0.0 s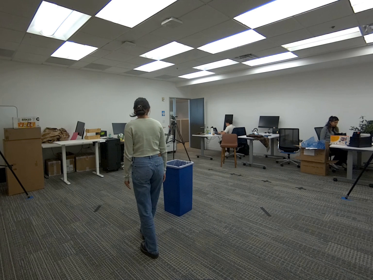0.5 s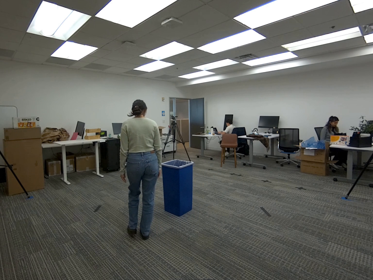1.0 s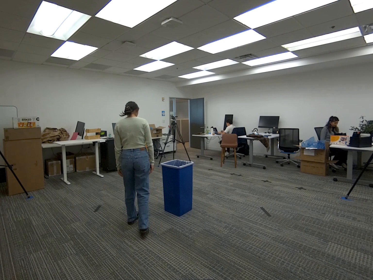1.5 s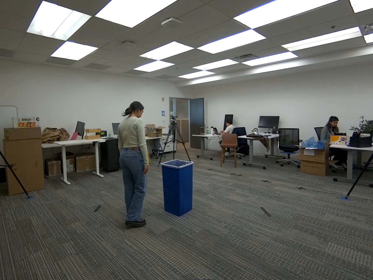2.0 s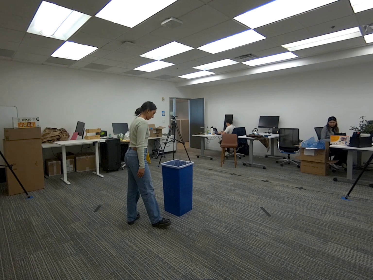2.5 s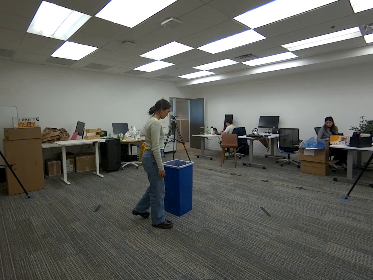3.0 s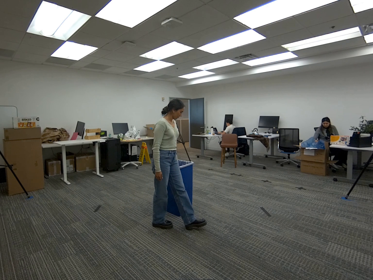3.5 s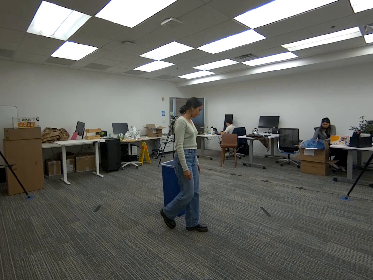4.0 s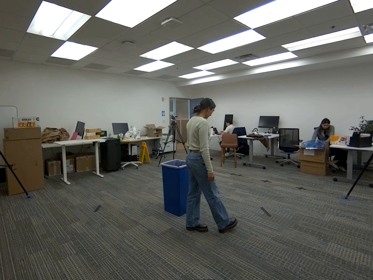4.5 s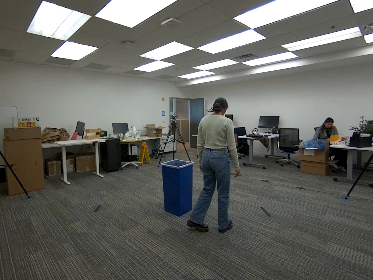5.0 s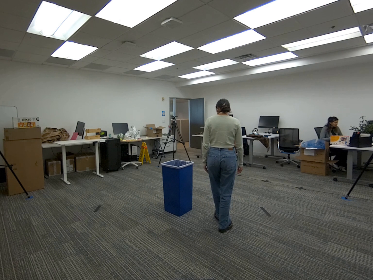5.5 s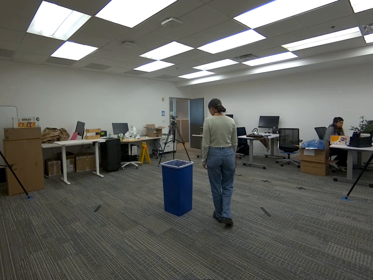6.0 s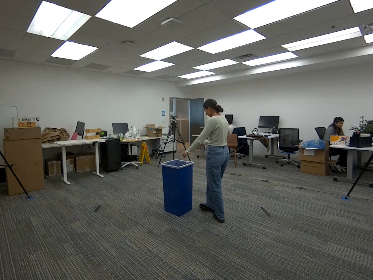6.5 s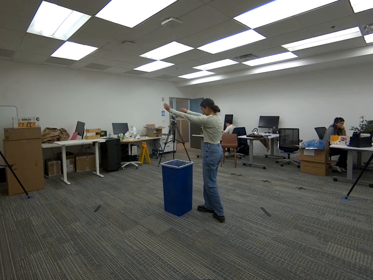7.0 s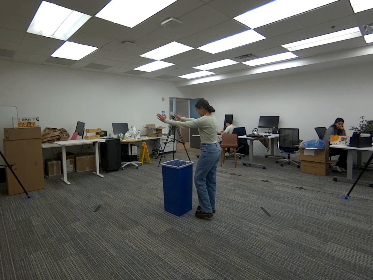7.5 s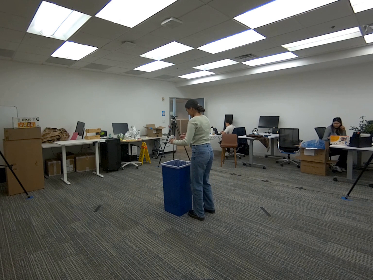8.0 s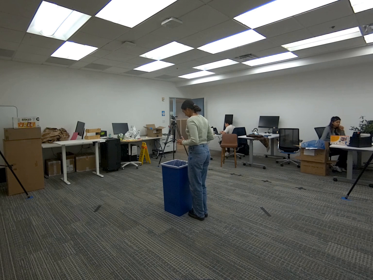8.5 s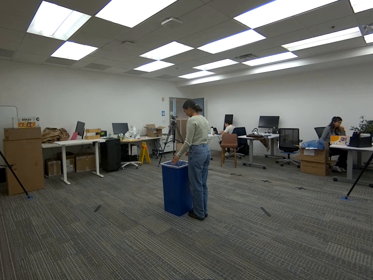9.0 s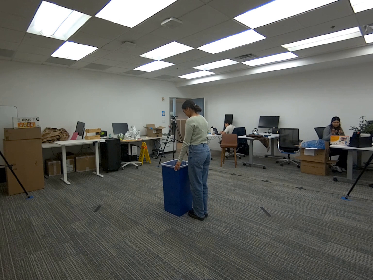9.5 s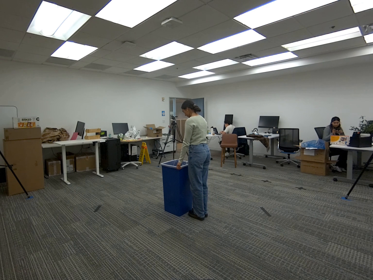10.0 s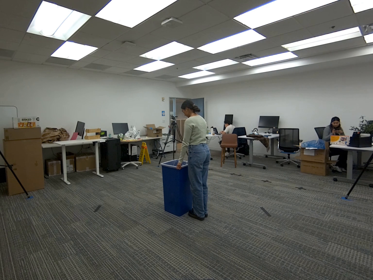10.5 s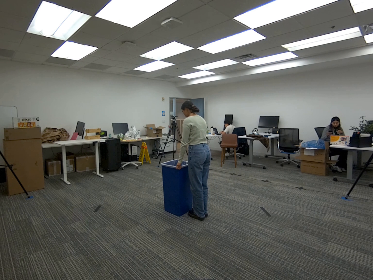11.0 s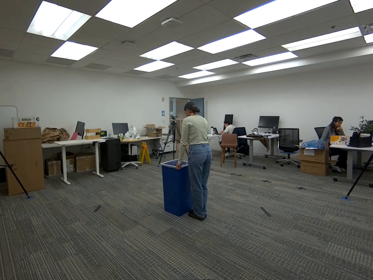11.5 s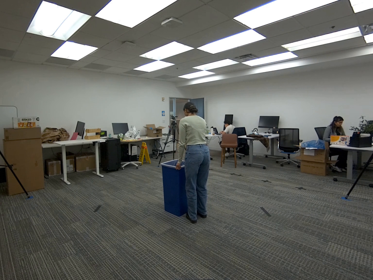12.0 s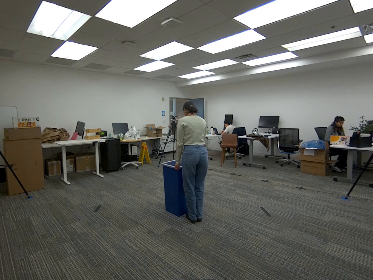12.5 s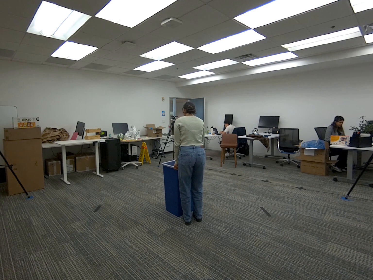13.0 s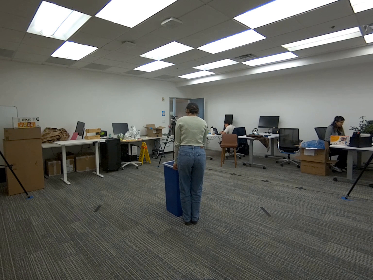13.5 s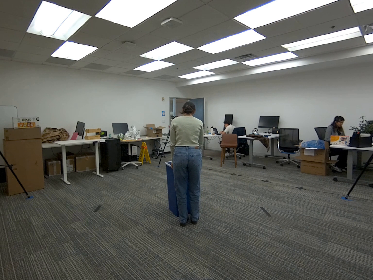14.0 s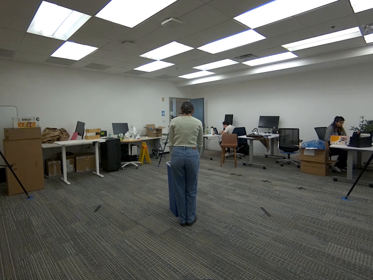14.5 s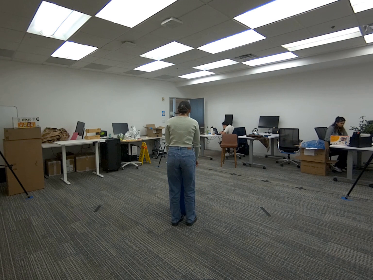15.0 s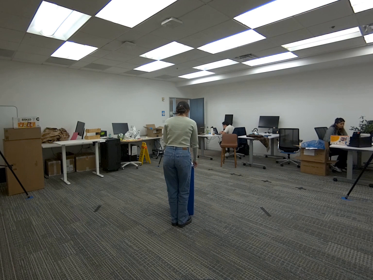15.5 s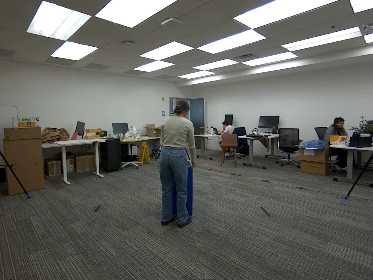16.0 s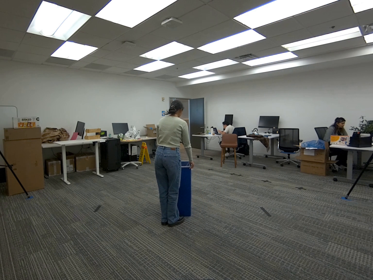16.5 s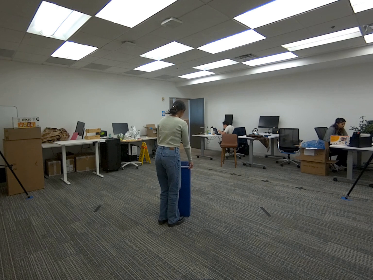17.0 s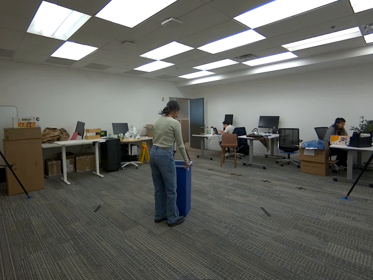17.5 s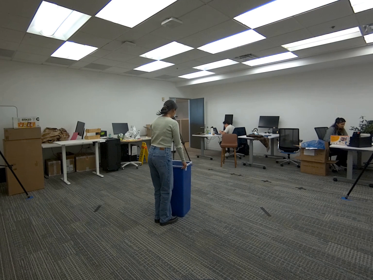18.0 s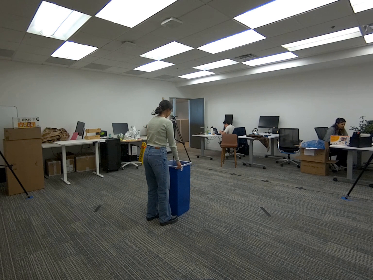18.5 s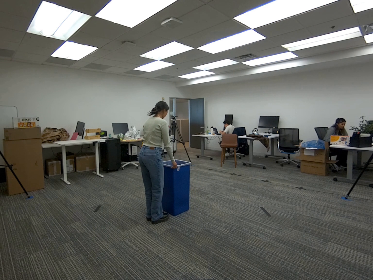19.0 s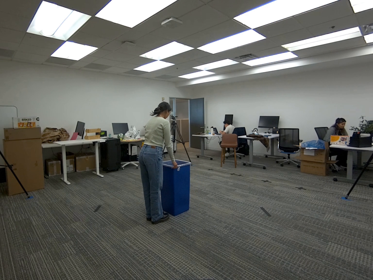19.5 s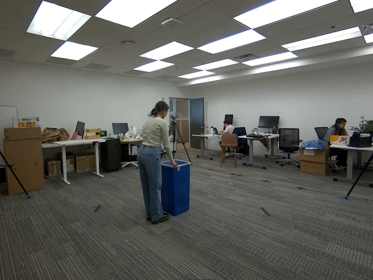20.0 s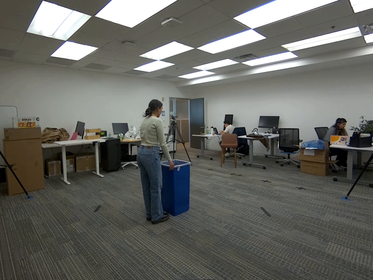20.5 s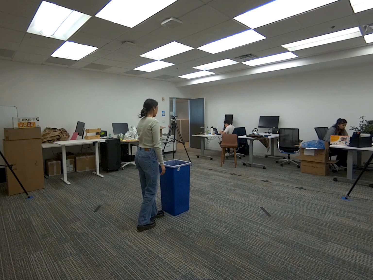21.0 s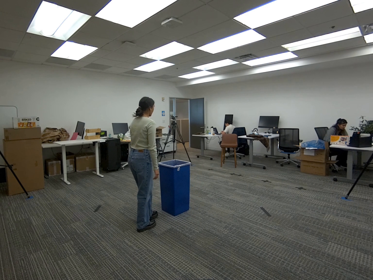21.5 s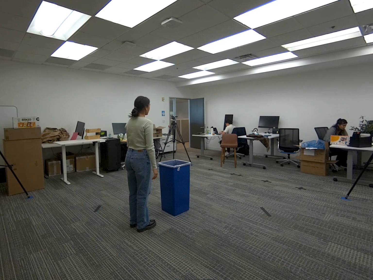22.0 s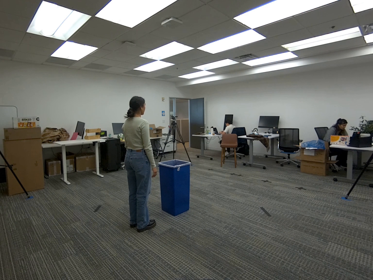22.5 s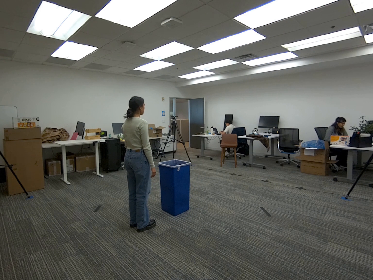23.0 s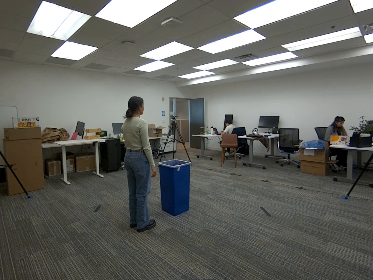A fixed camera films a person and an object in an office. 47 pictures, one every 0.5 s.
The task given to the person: Walknover to the blue trash can and rotate the blue trash can 90°.
